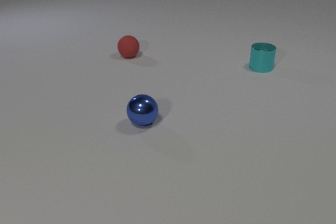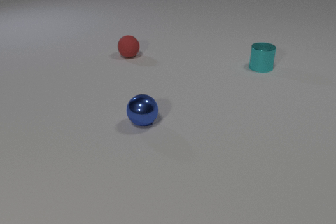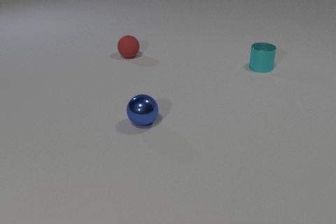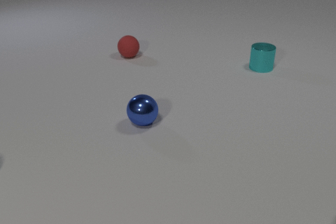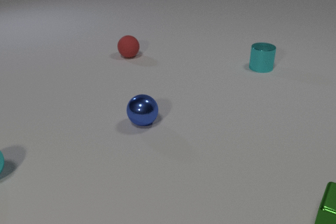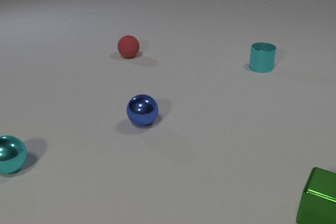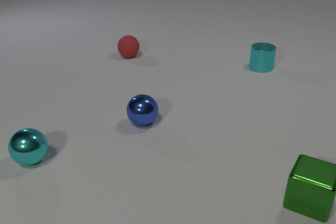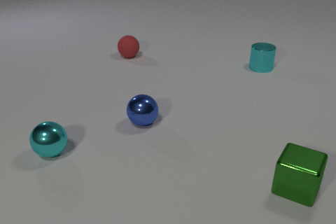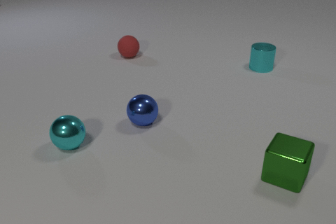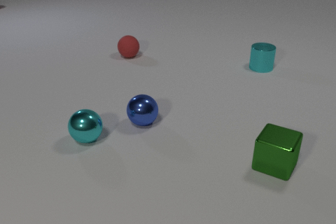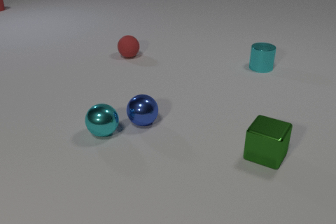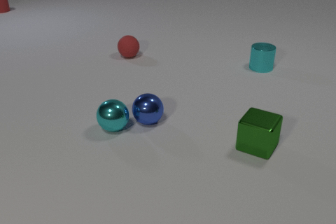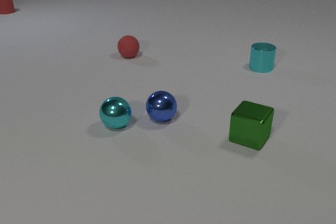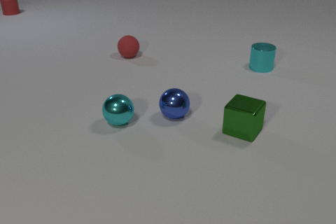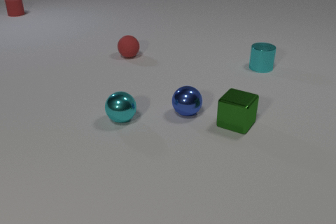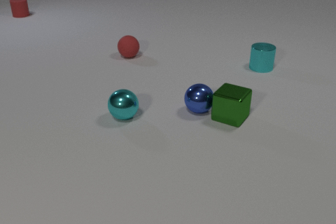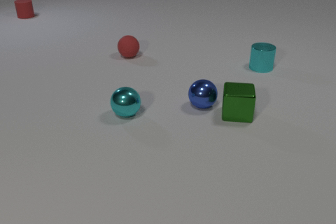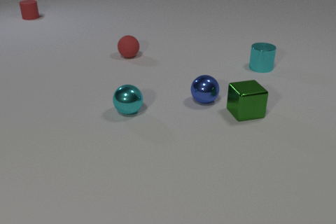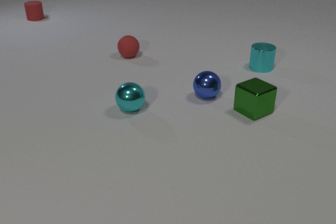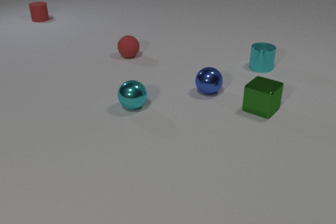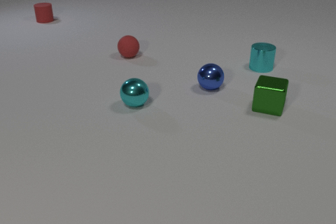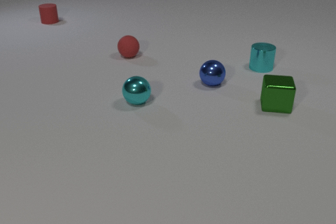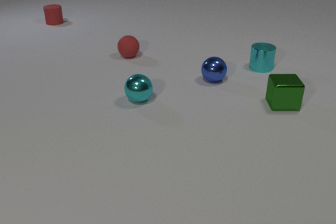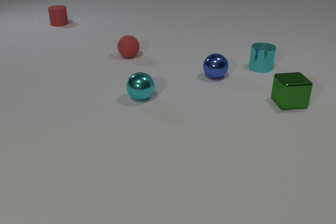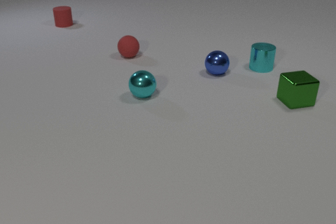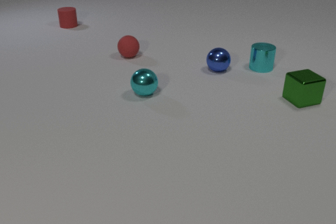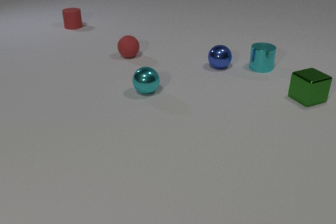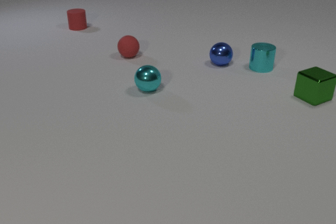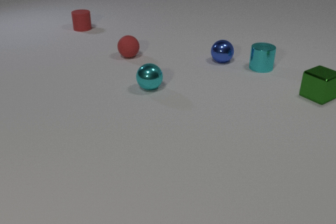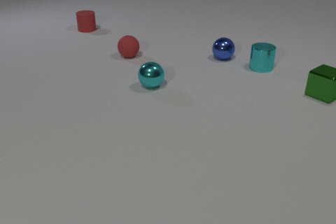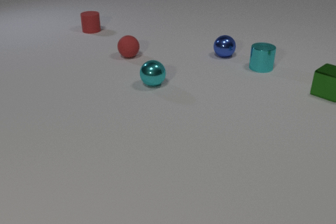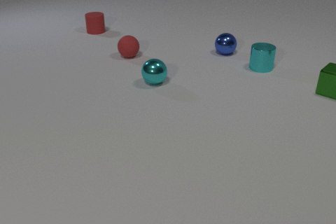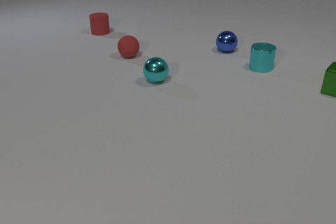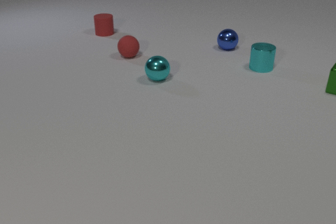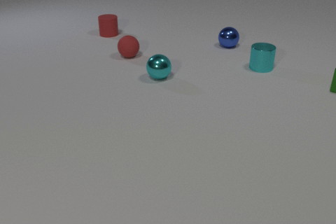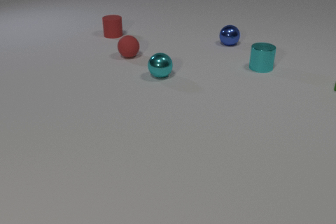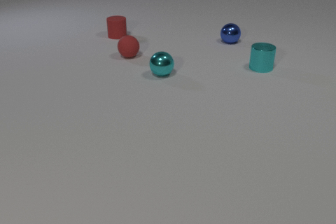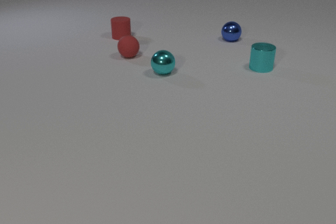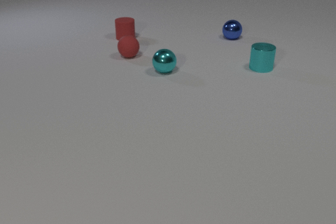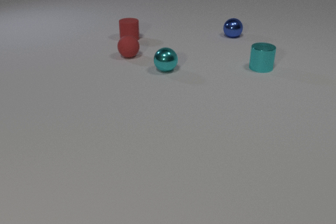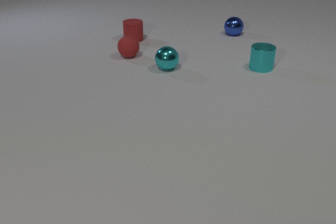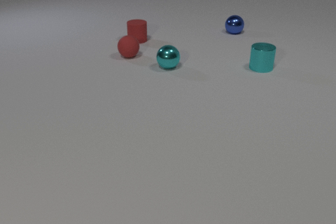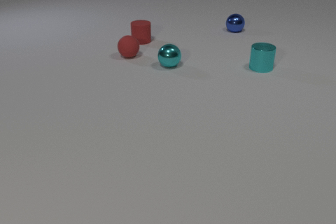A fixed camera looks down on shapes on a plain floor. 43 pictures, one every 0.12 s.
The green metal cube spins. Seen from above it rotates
counterclockwise.
The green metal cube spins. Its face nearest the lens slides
to the right.
0.00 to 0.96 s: The cyan metal sphere comes in at the left edge, rolls to the right. The green metal cube comes in at the right edge, slides away from the camera and to the left.
0.96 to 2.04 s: The cyan metal sphere rolls to the right and away from the camera. The blue metal sphere rolls to the right and away from the camera. The red rubber cylinder comes in at the left edge, slides toward the camera and to the right. The green metal cube slides away from the camera and to the left, spins counterclockwise seen from above by about 45 degrees, its near face sliding to the right. The cyan metal sphere and the blue metal sphere collide. The blue metal sphere and the green metal cube collide.
2.04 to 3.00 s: The cyan metal sphere rolls away from the camera and to the right. The blue metal sphere rolls away from the camera. The red rubber cylinder slides toward the camera and to the right. The green metal cube slides to the right and away from the camera, spins counterclockwise seen from above by about 90 degrees, its near face sliding to the right.
3.00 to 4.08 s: The cyan metal sphere rolls away from the camera. The blue metal sphere rolls away from the camera. The red rubber cylinder slides to the right and toward the camera. The green metal cube slides to the right and away from the camera, spins counterclockwise seen from above by about 30 degrees, its near face sliding to the right.
4.08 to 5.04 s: The cyan metal sphere rolls away from the camera. The blue metal sphere rolls away from the camera. The red rubber cylinder slides to the right and toward the camera. The green metal cube leaves at the right edge.
What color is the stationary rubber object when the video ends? red.
Are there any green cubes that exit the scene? yes.
How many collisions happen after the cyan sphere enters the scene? 2.
